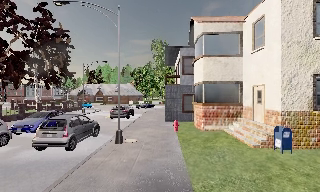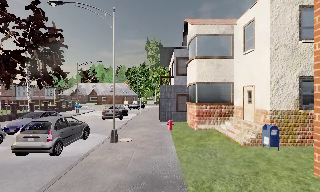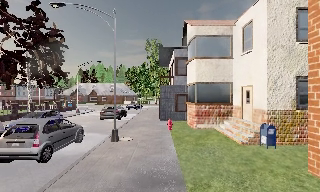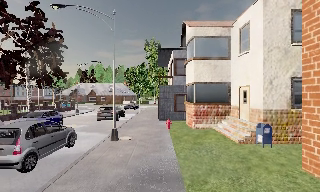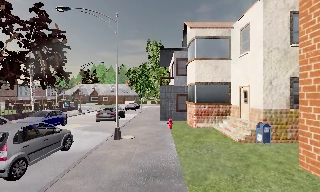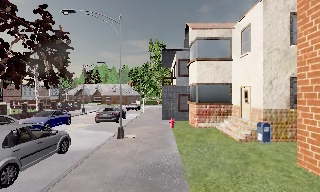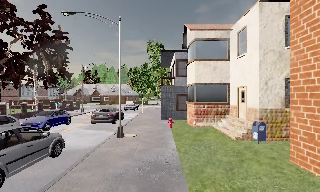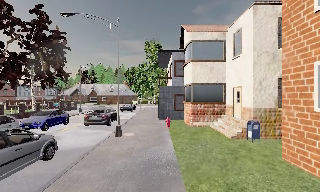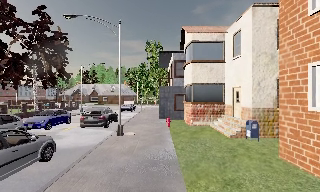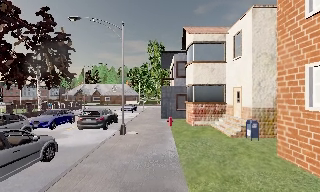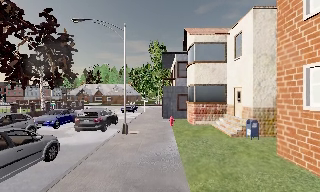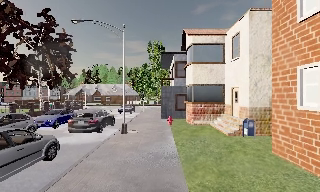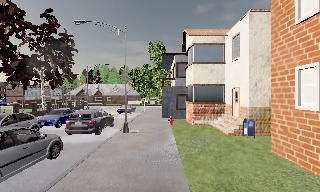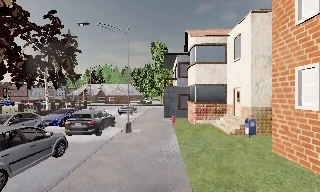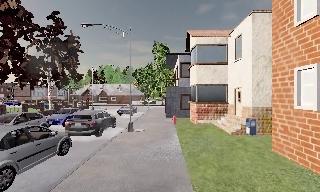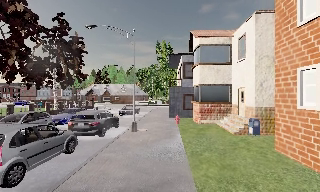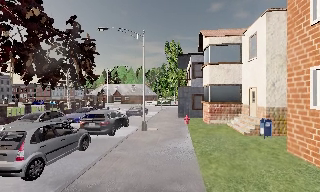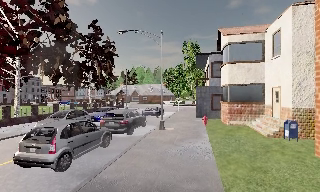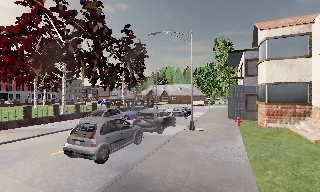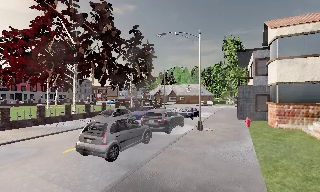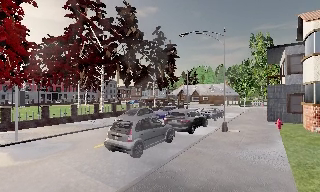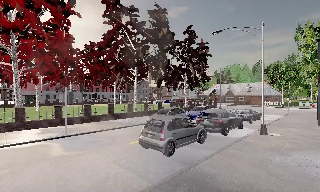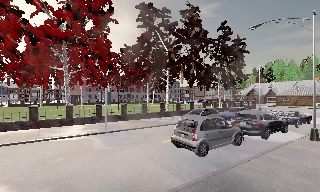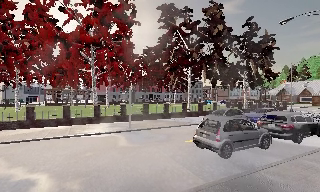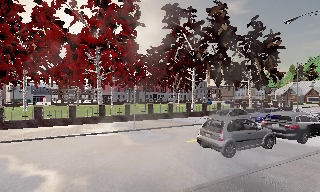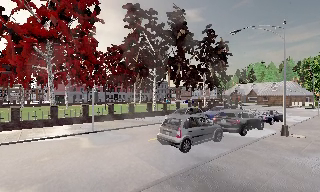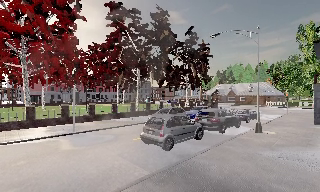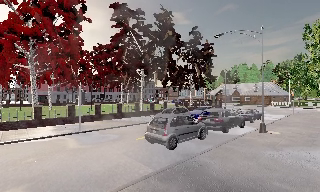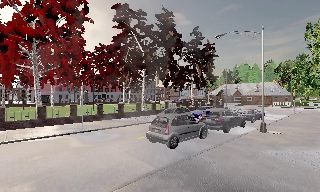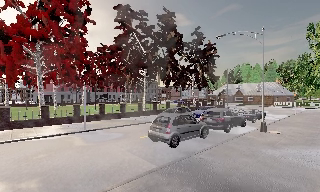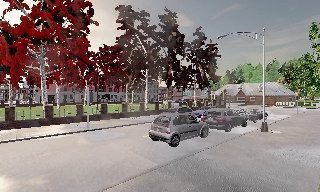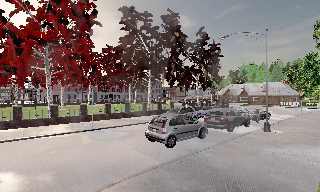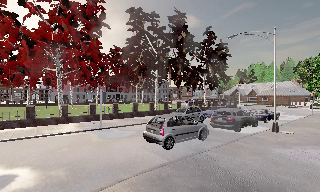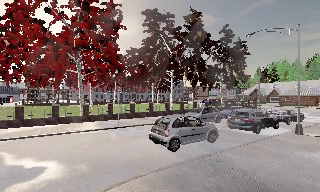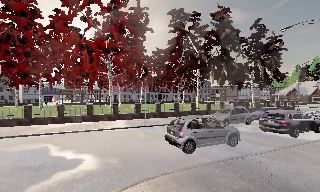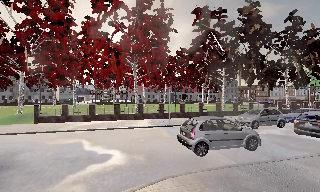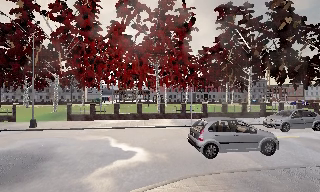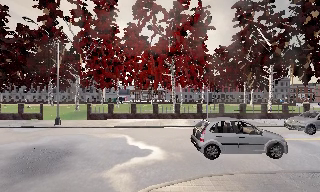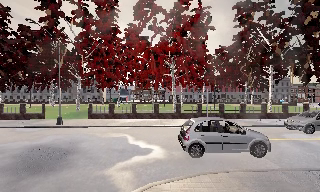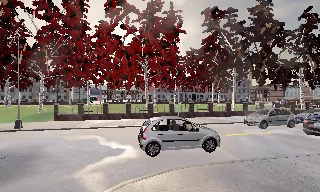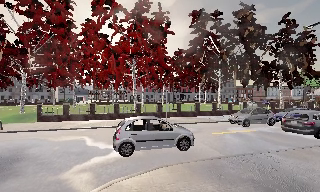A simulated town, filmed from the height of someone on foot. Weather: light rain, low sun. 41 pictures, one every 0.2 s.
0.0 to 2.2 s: The camera travels backward, about 2.5 m, so what stands in front gets smaller.
2.2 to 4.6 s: The scene slides to the right, as the camera pans about 65 degrees to its left. It travels backward, about 1.5 m.
4.6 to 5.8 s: The scene slides to the left, as the camera pans about 15 degrees to its right. It travels backward, about 1 m, so what stands in front gets smaller.
5.8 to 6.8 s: The scene slides to the right, as the camera pans about 20 degrees to its left. It travels backward, about 1 m, so what stands in front gets smaller.
6.8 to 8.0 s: The camera travels backward, about 1 m, so what stands in front gets smaller.
The film runs backward here.
